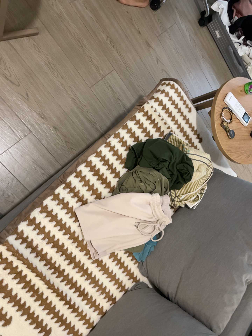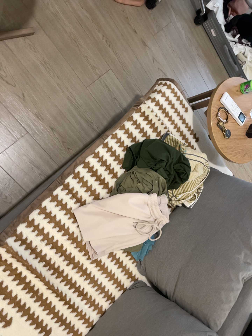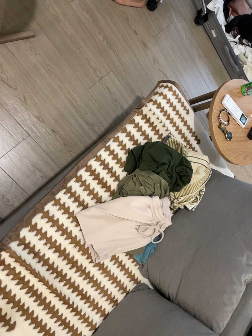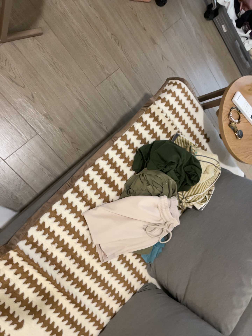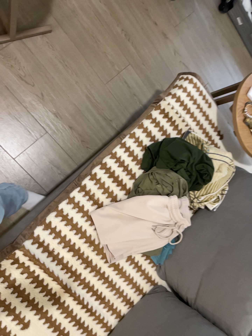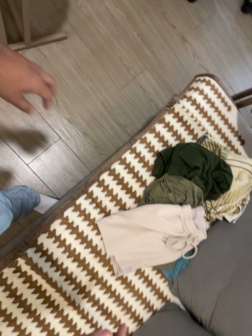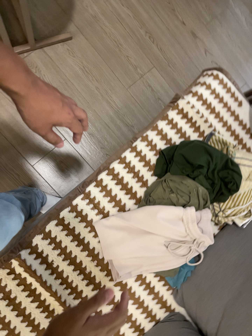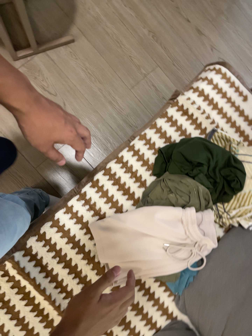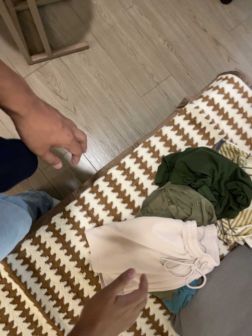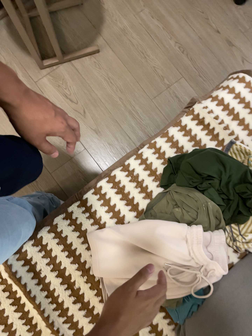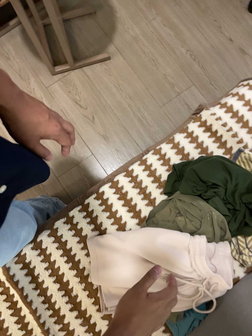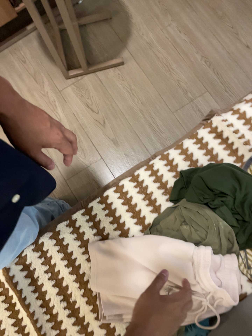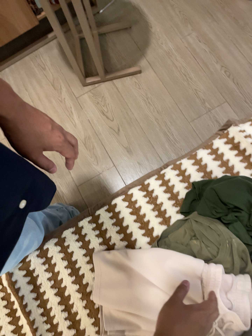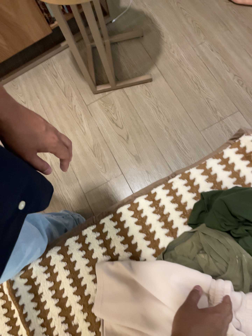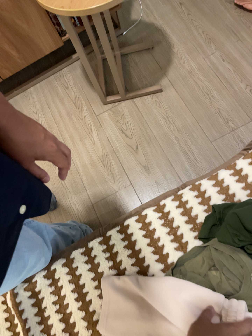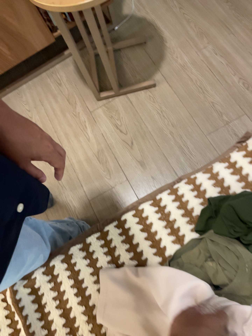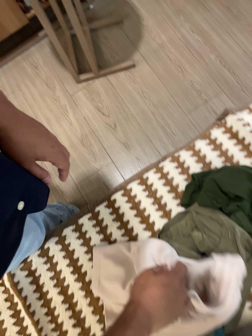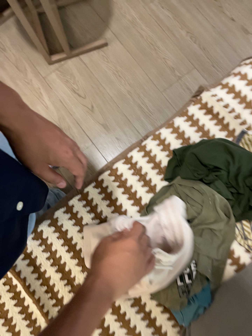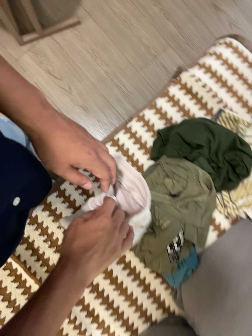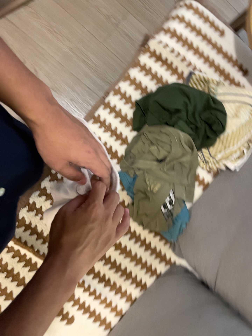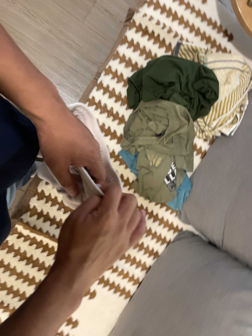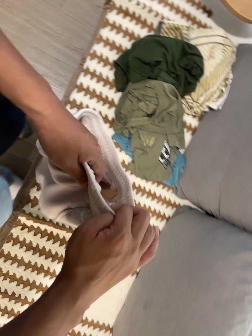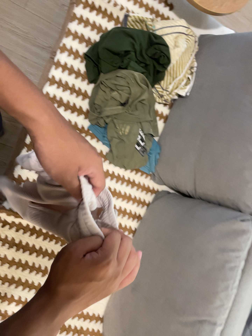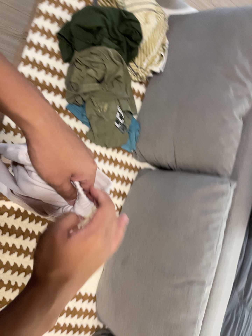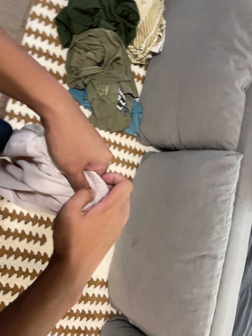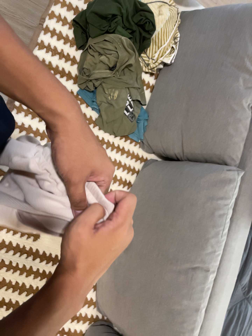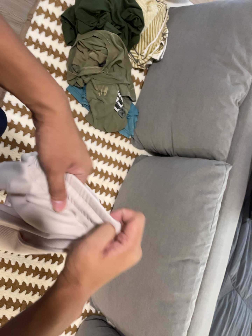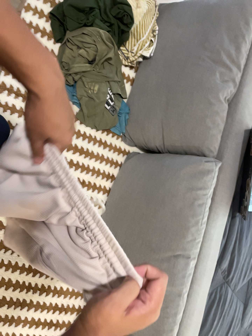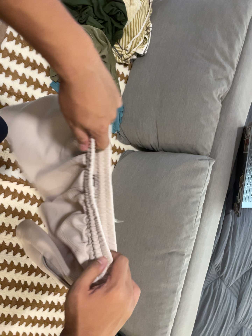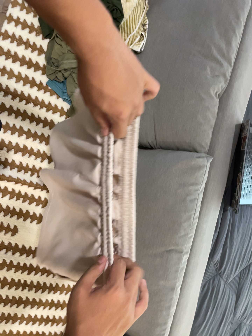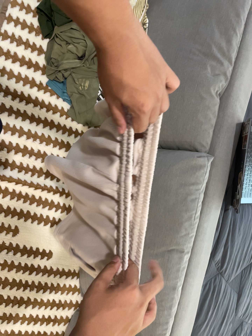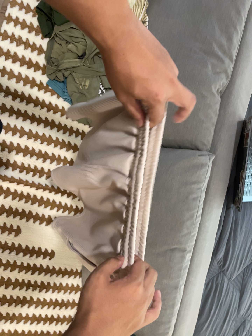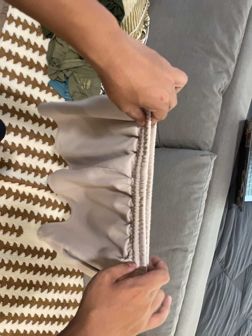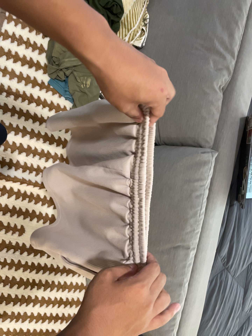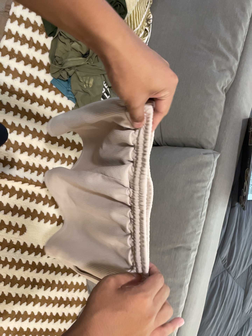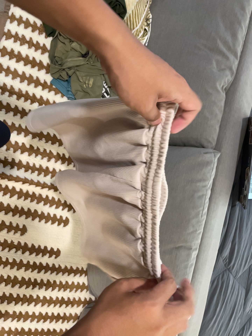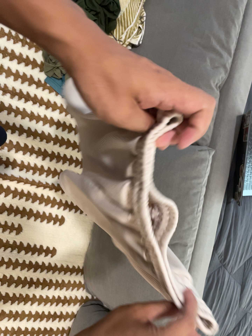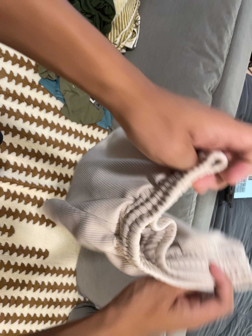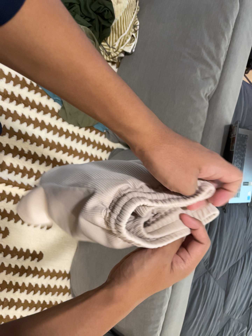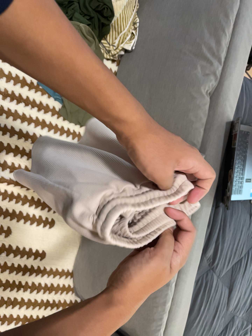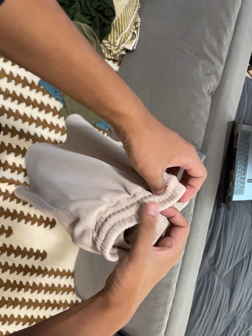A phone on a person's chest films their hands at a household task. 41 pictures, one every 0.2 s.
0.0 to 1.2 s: The camera pans to its left by about 15 degrees. It travels to its right and forward, about 20 cm.
1.2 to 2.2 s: The camera pans to its left by about 20 degrees. It travels to its right and forward, about 24 cm. Its aim tips toward the top of its view by about 10 degrees.
2.2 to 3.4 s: The camera shifts only a little, or ends up much as it began.
3.4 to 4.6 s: The camera pans to its right by about 25 degrees. It travels toward the bottom of its view, backward and to its left, about 28 cm, so close, fixed things drift upward. Its aim tips toward the bottom of its view by about 15 degrees, and the scene shifts upward. It rolls about its line of sight by about 35 degrees, and the scene rotates counterclockwise.
4.6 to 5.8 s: The camera travels toward the bottom of its view, about 6 cm, so close, fixed things drift upward.
5.8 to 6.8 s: The camera keeps its place and its aim.
6.8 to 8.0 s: The camera shifts only a little, or ends up much as it began.
The film runs forward here.
